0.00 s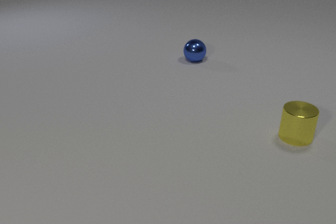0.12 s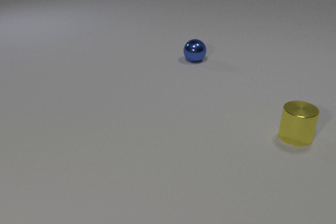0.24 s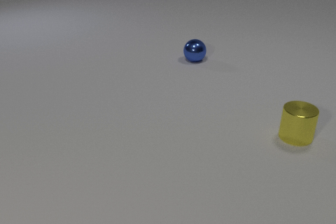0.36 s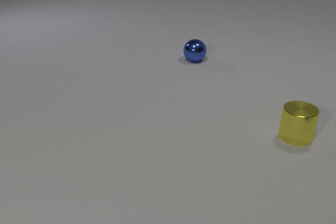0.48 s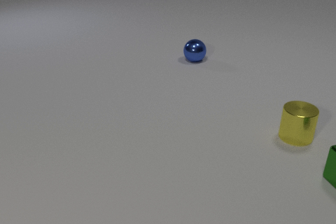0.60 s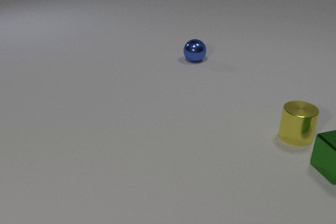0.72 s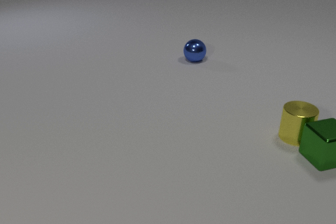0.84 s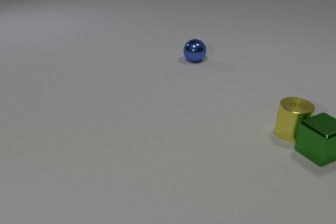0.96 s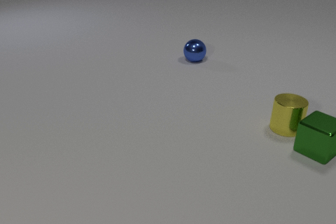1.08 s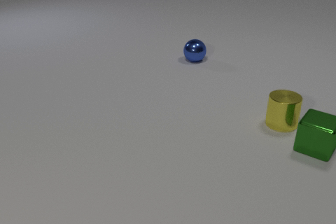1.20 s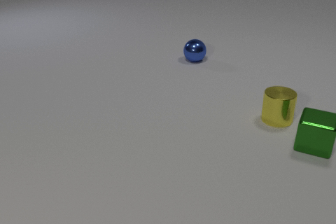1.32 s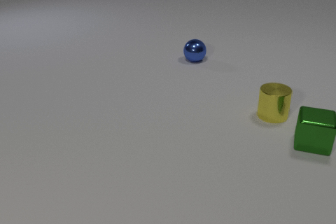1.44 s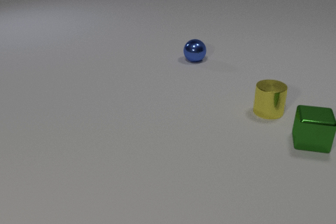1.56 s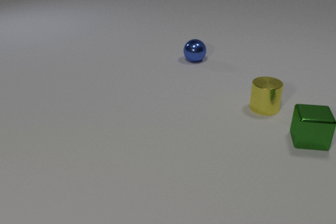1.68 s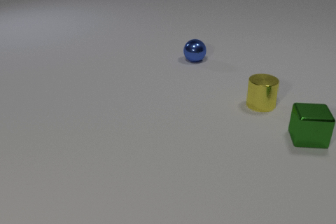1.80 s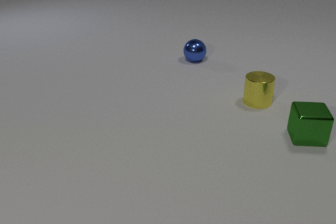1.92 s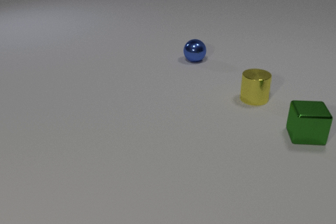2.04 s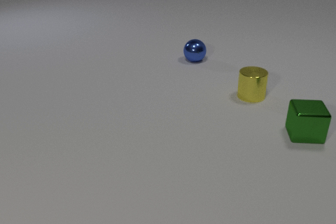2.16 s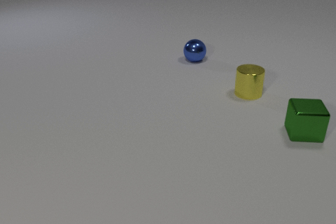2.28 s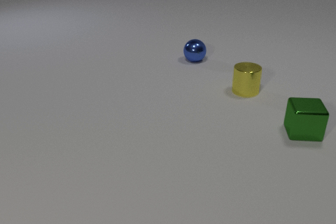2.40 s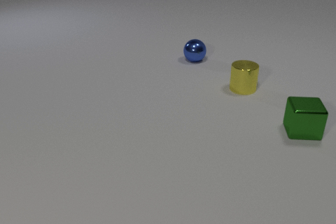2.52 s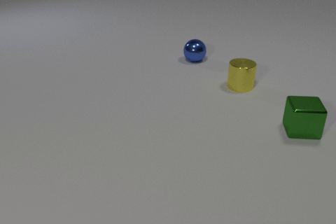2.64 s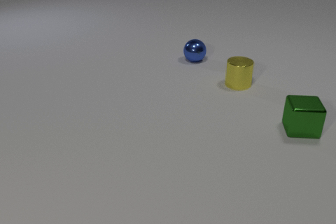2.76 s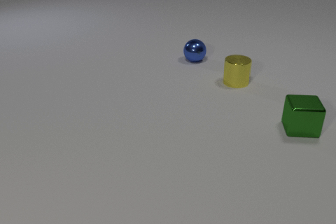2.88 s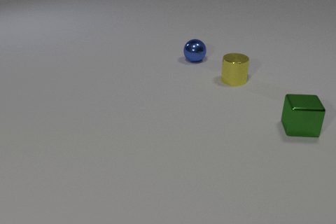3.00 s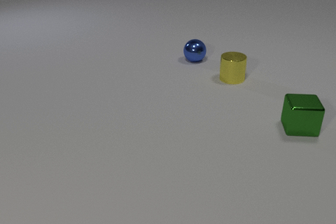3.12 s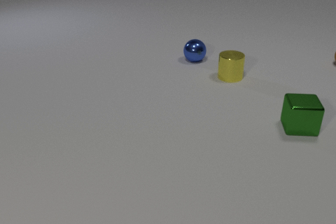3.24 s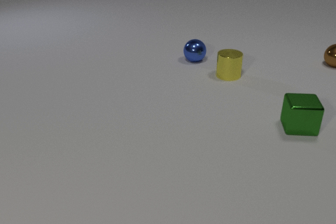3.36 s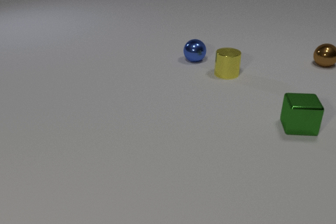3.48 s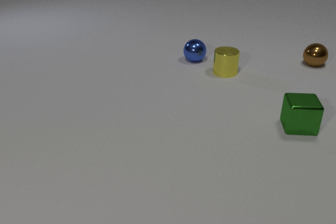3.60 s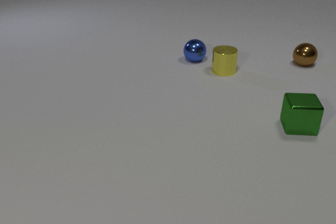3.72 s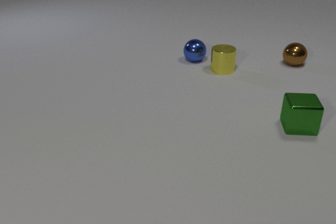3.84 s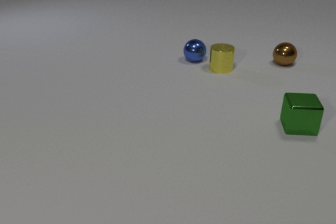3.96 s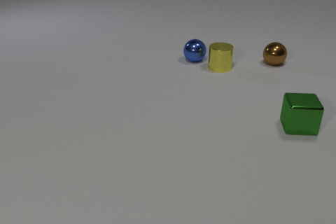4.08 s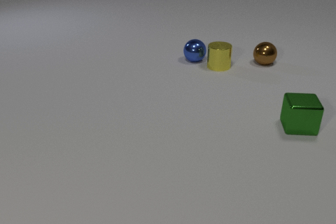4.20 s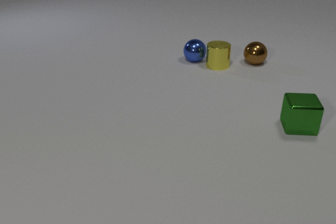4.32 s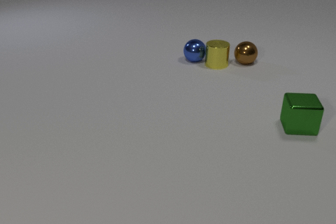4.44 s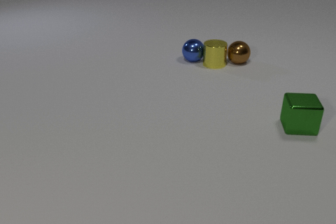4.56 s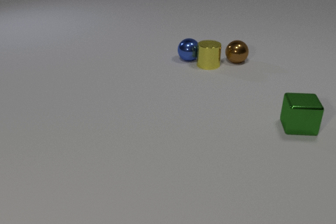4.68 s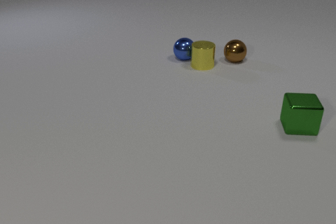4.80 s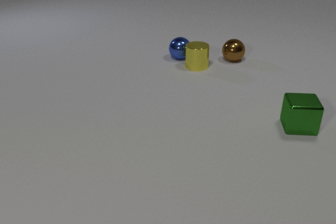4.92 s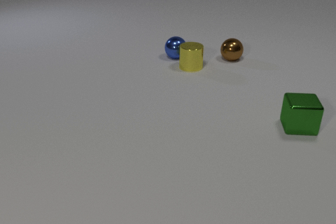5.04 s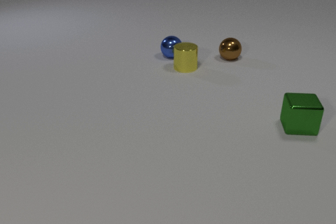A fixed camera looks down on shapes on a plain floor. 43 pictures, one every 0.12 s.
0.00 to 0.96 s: The green metal cube comes in at the right edge, slides away from the camera and to the left, spins counterclockwise seen from above by about 30 degrees, its near face sliding to the right. The yellow metal cylinder slides away from the camera and to the left. The green metal cube and the yellow metal cylinder collide.
0.96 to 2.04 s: The green metal cube slides away from the camera and to the left, spins so that its near face slides to the right, counterclockwise seen from above. The yellow metal cylinder slides away from the camera and to the left.
2.04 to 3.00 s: The green metal cube slides away from the camera. The yellow metal cylinder slides away from the camera and to the left.
3.00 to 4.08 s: The yellow metal cylinder slides away from the camera and to the left. The brown metal sphere comes in at the right edge, rolls to the left.
4.08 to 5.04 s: The yellow metal cylinder slides to the left. The brown metal sphere rolls to the left. The blue metal sphere rolls to the left. The yellow metal cylinder and the blue metal sphere collide. The yellow metal cylinder and the brown metal sphere collide.
What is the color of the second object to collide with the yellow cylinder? blue.
What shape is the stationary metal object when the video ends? cube.
How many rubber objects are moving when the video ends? 0.
